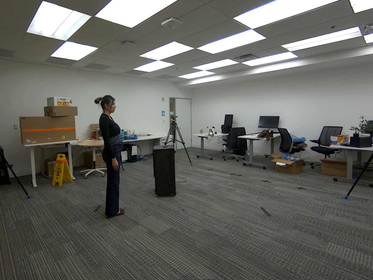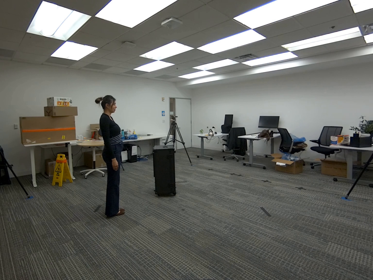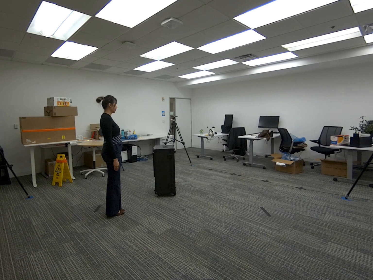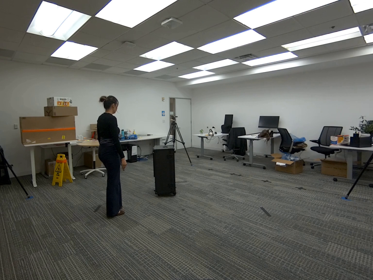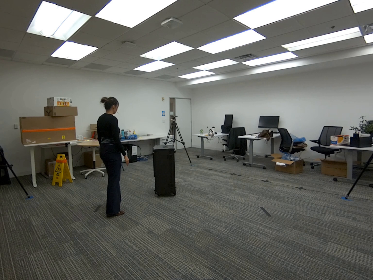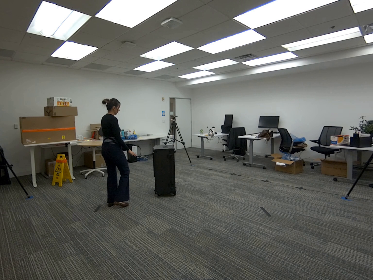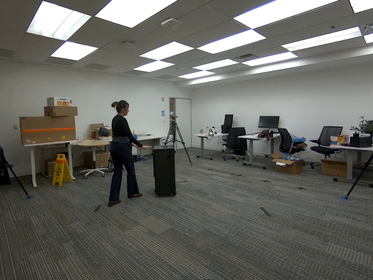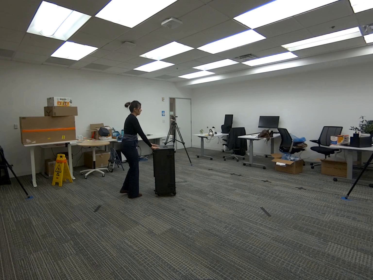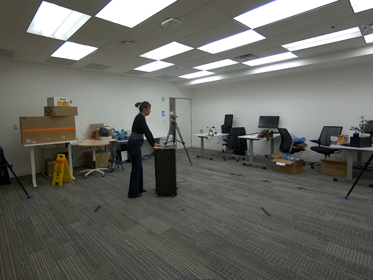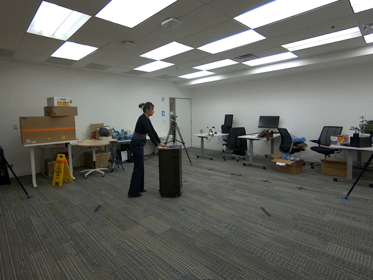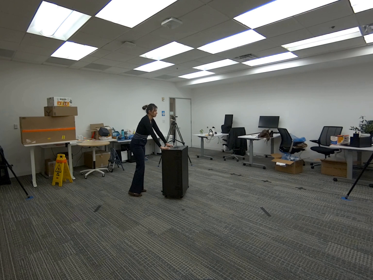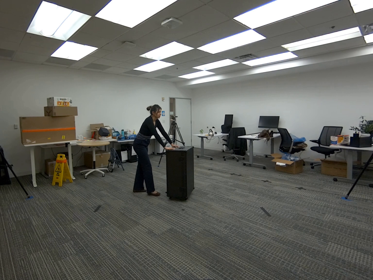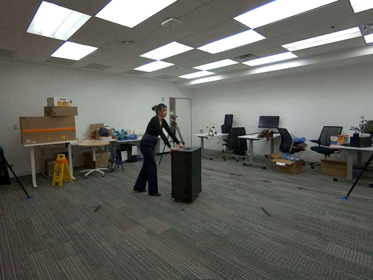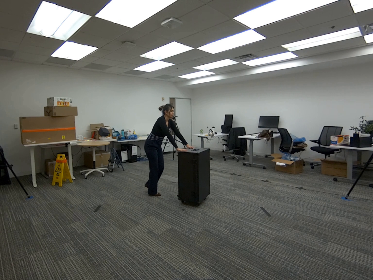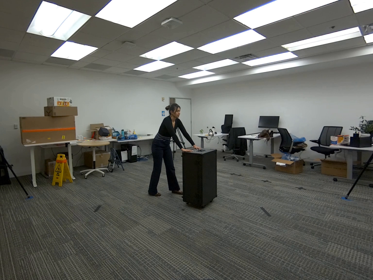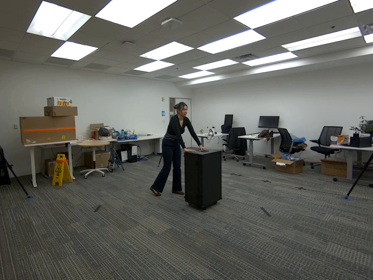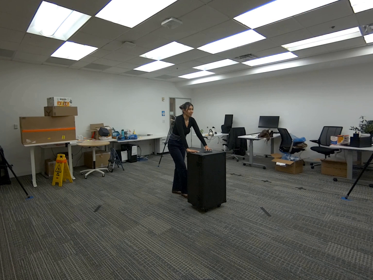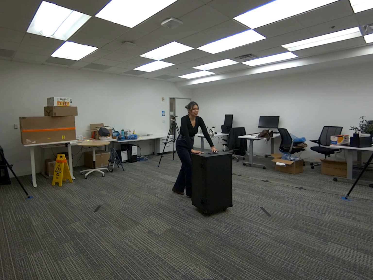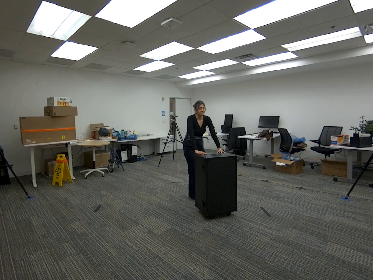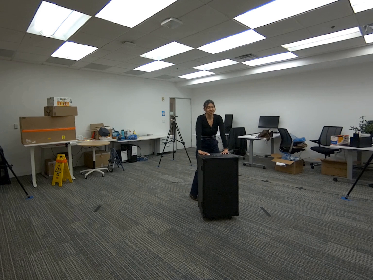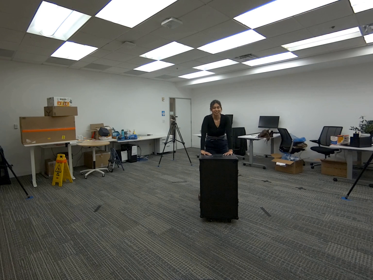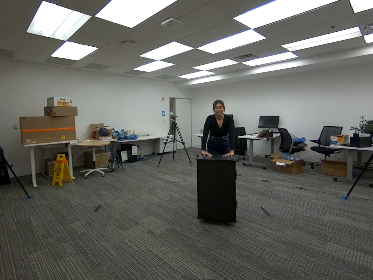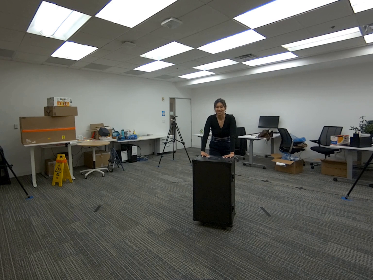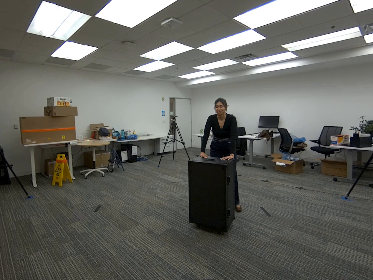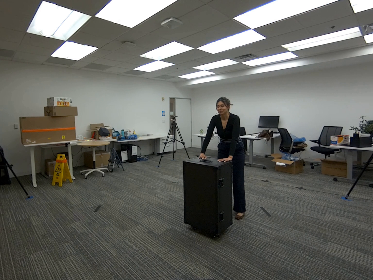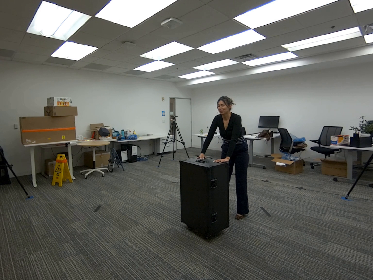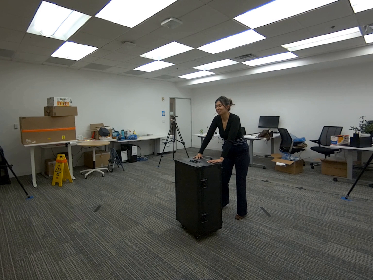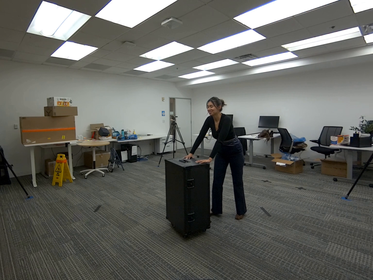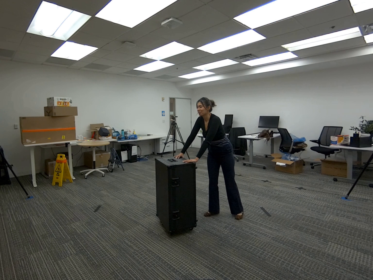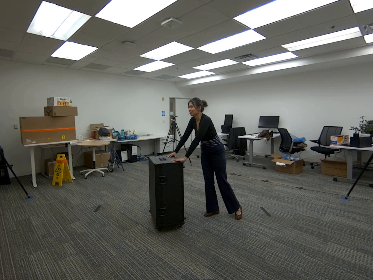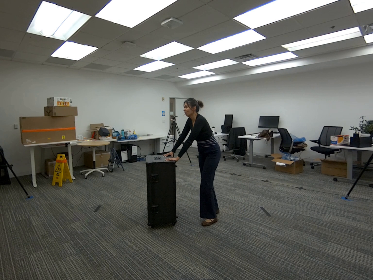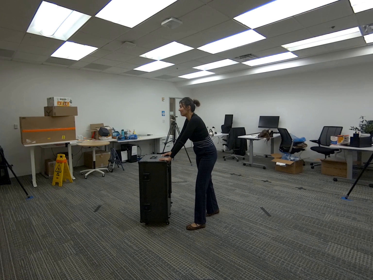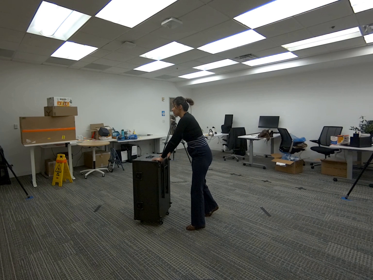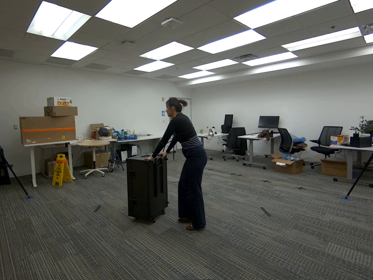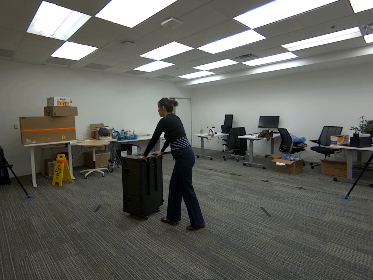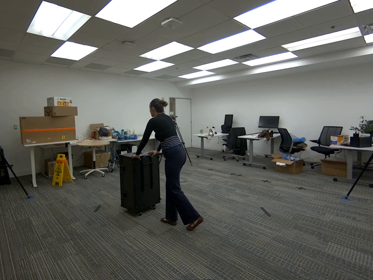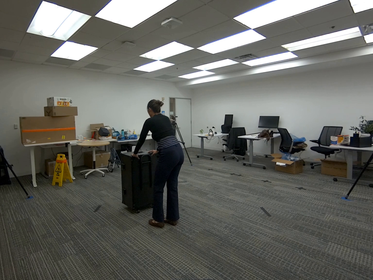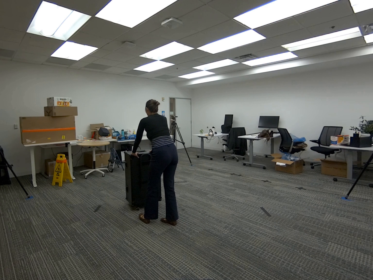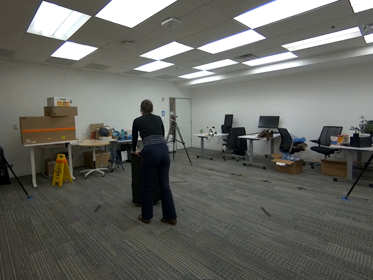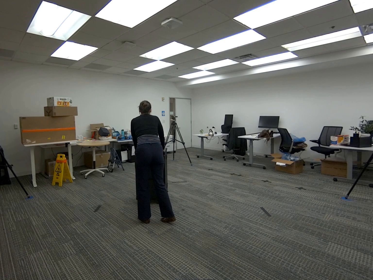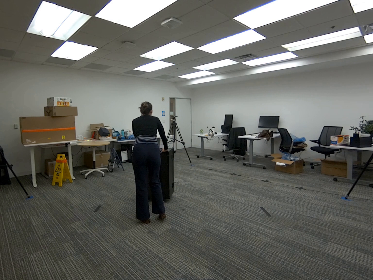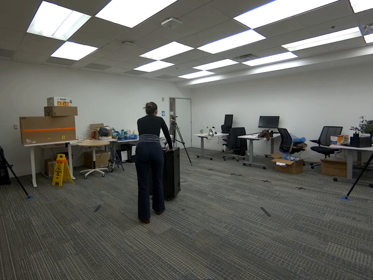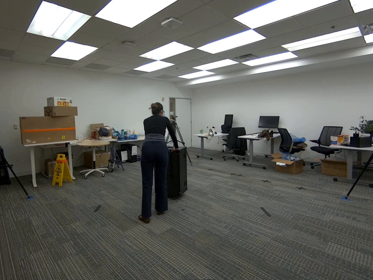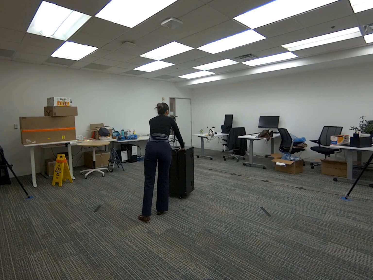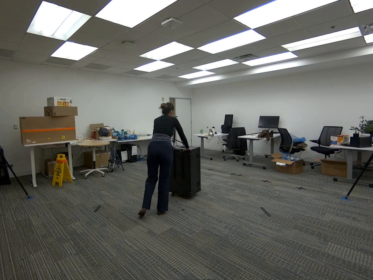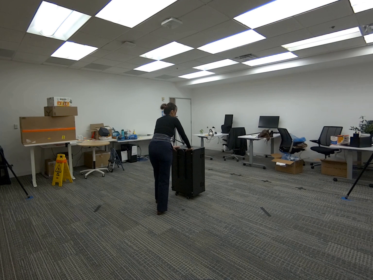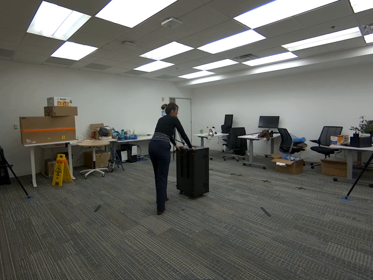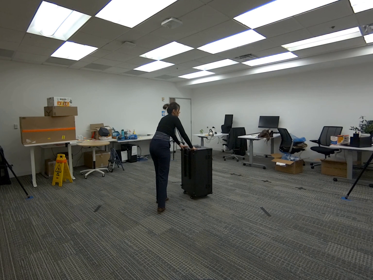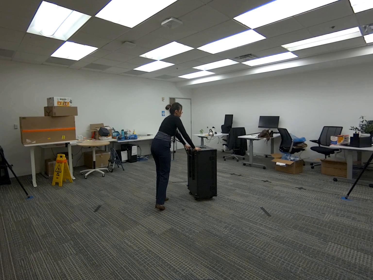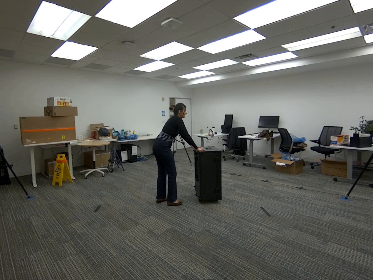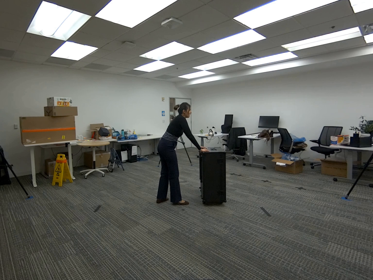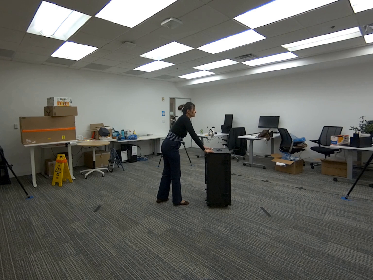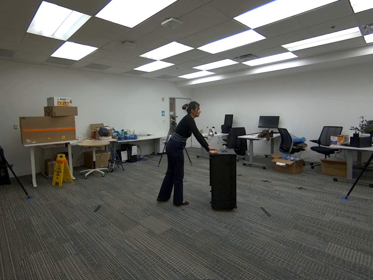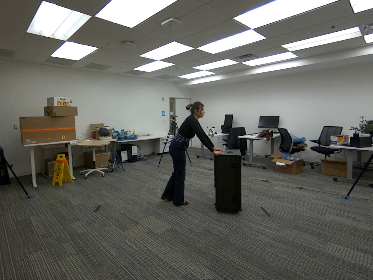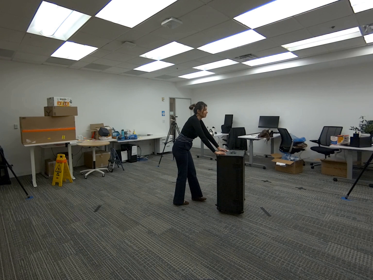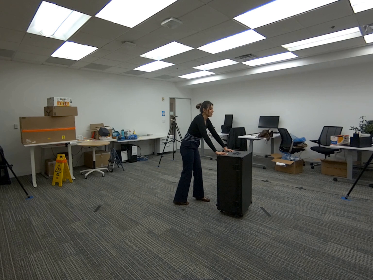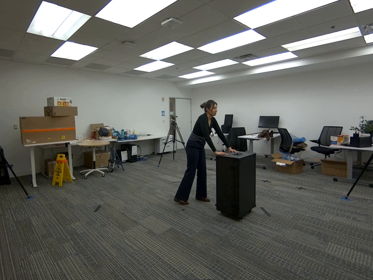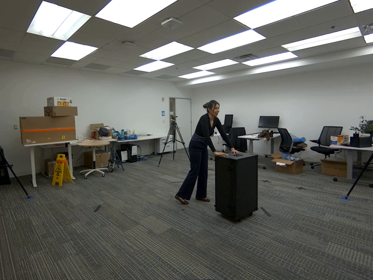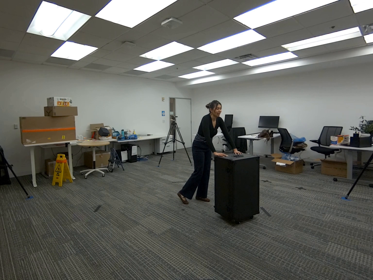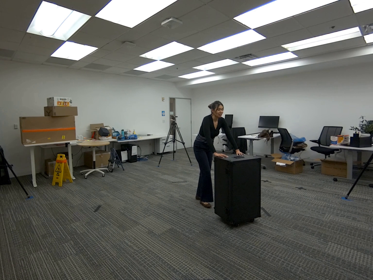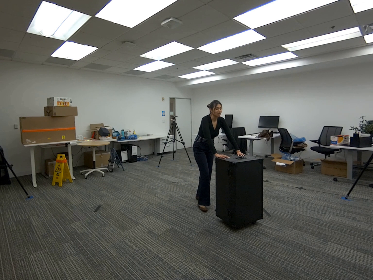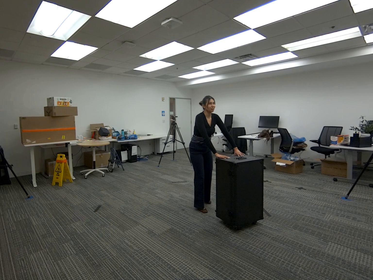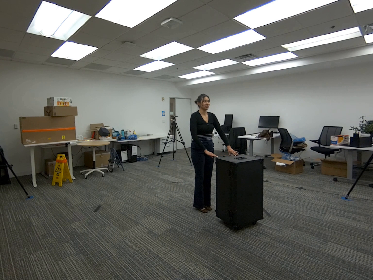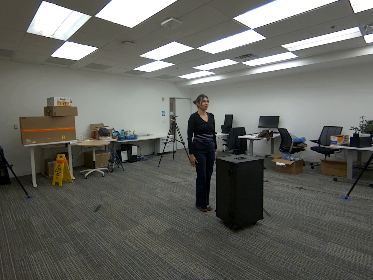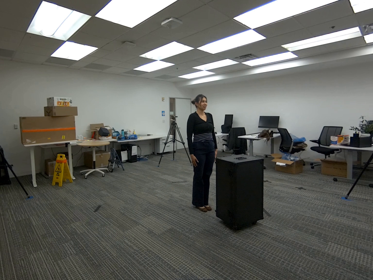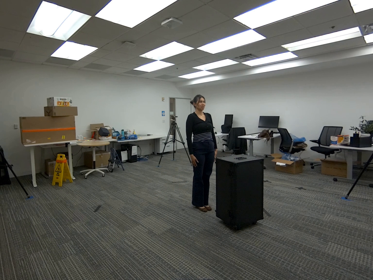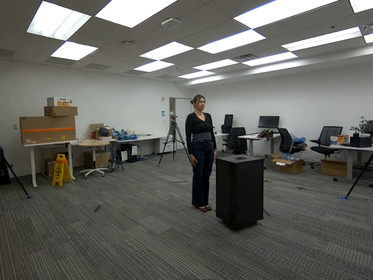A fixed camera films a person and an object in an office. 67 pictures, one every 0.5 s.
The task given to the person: Walk over to the G1 box and push the G1 box away from you around the bounding area.
